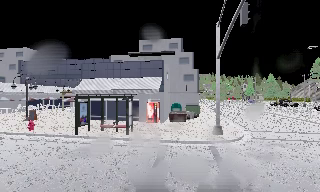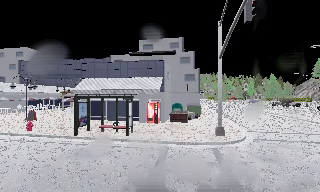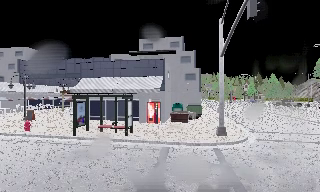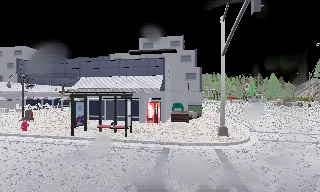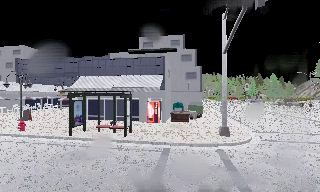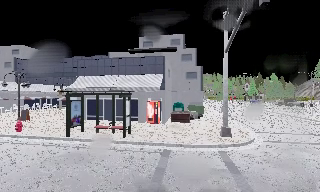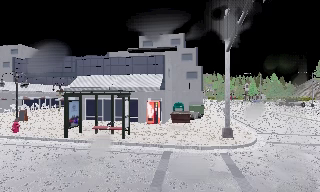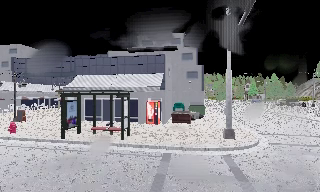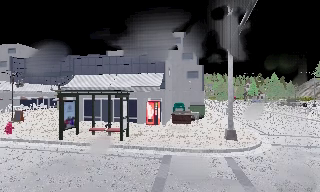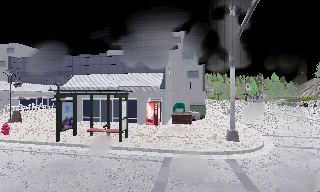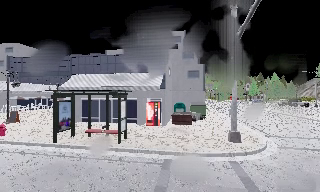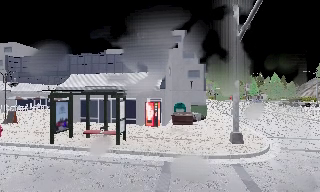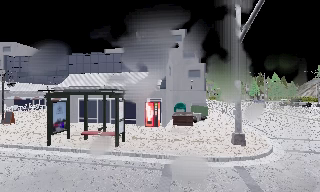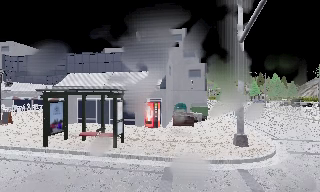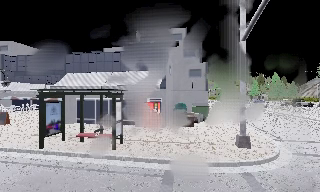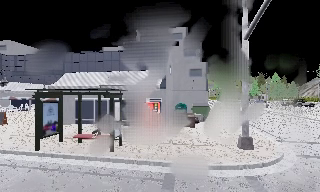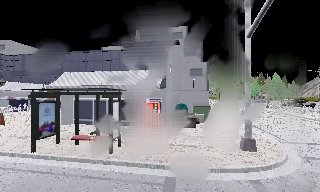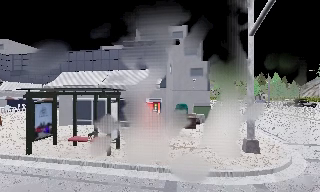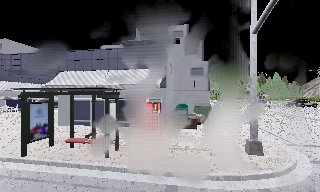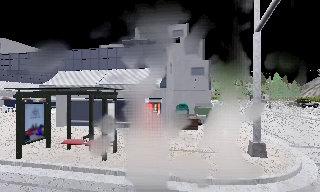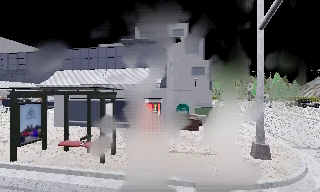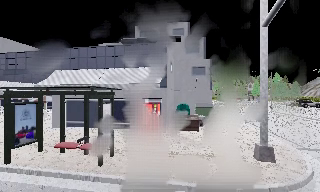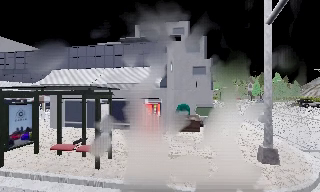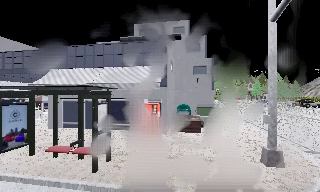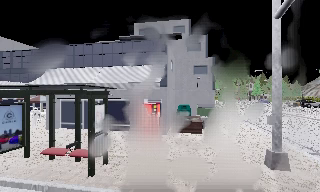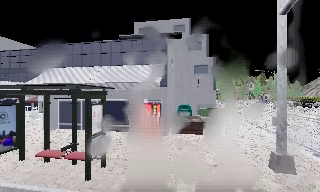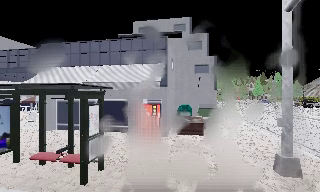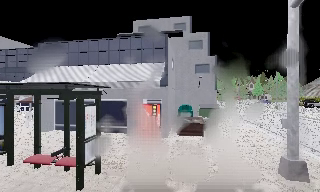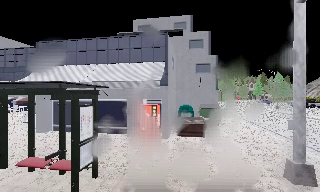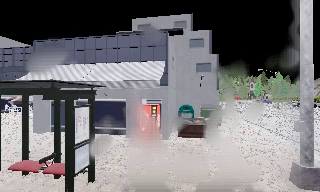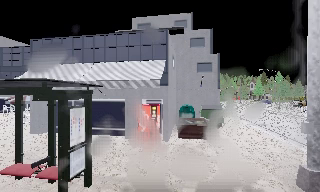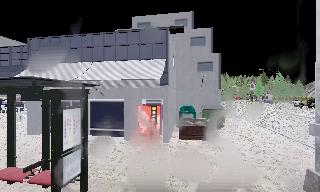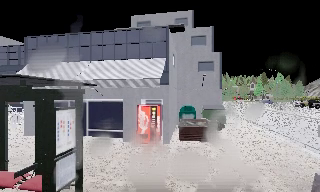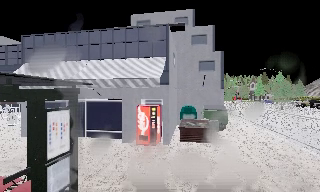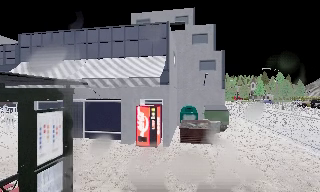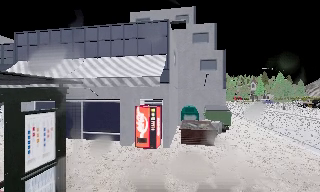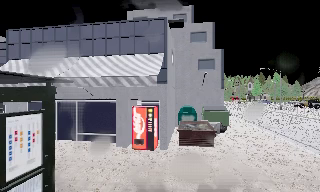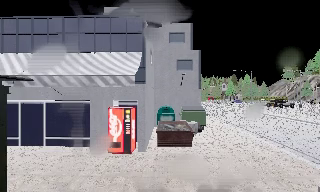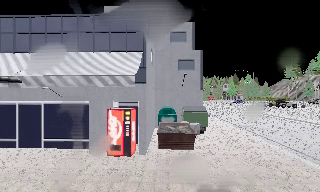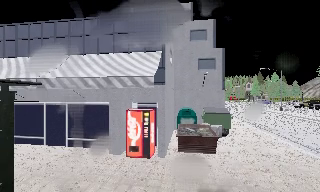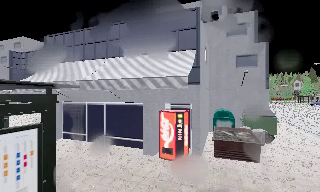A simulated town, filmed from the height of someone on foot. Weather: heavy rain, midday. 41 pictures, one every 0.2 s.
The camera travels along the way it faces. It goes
forward.
0.0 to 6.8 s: The camera travels forward, about 8 m, so what stands in front looms larger.
6.8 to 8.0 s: The scene slides to the right, as the camera pans about 10 degrees to its left. It travels forward, about 1.5 m, so what stands in front looms larger.
The film runs forward here.
